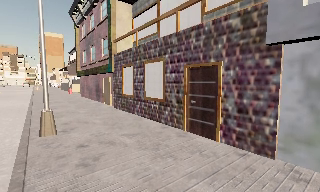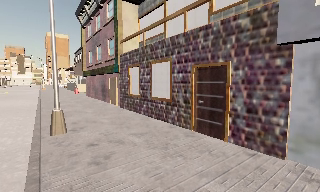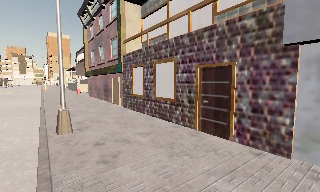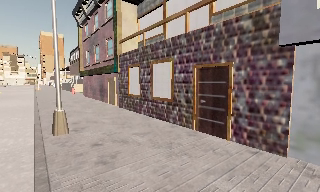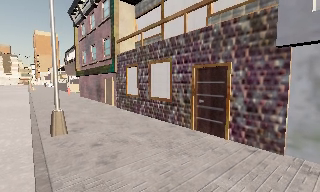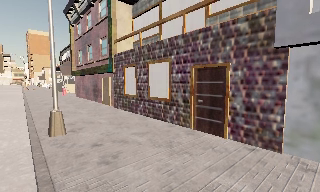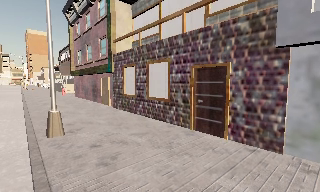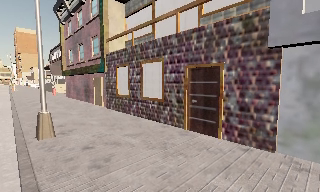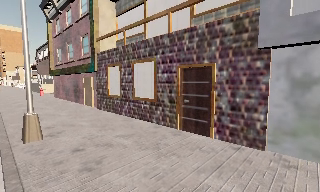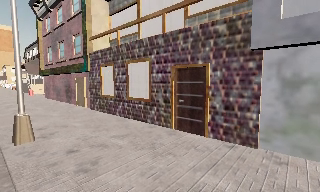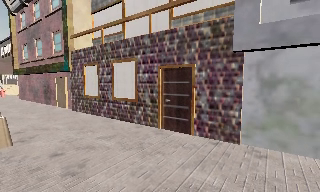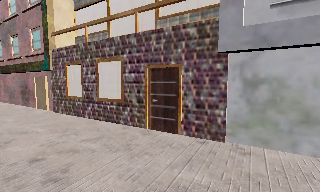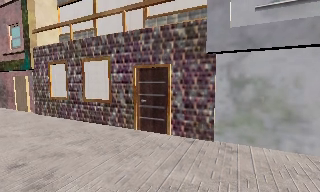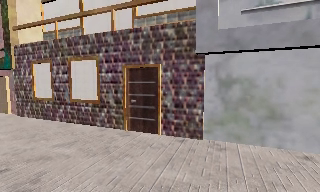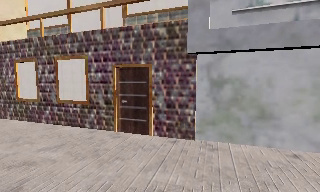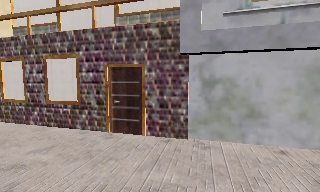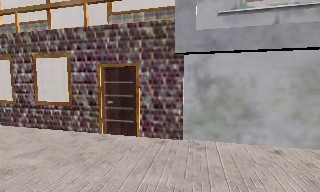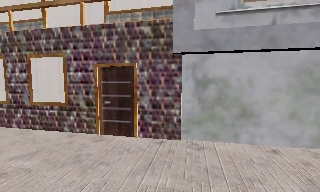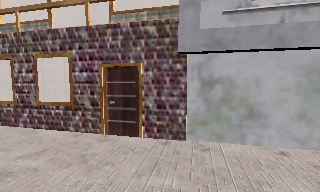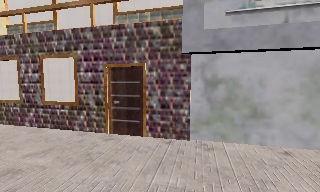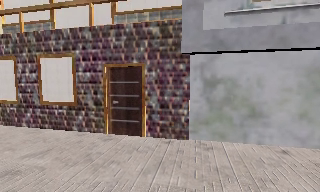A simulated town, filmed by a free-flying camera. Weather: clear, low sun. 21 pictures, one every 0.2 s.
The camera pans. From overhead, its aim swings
clockwise.
The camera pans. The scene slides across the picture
to the left.
0.0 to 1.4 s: The camera travels to its left, about 0.5 m.
1.4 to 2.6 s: The camera swings to its right by about 25 degrees, and the scene slides to the left.
2.6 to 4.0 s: The camera shifts only a little, or ends up much as it began.
The film runs forward here.
